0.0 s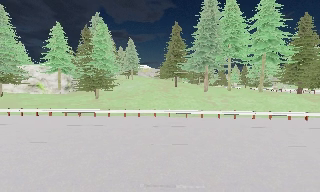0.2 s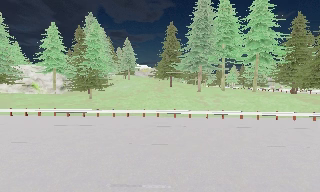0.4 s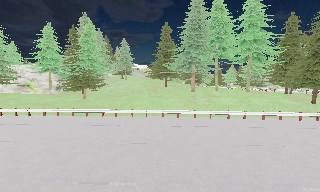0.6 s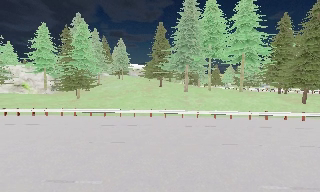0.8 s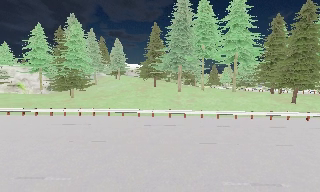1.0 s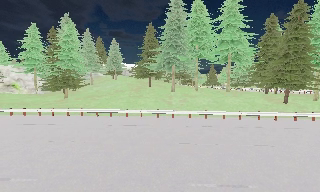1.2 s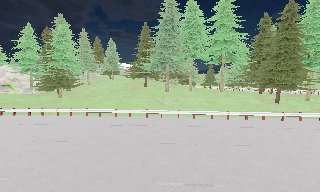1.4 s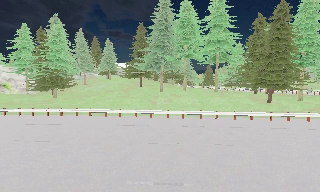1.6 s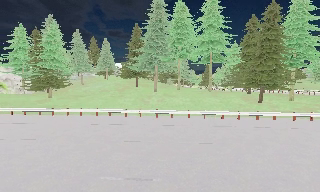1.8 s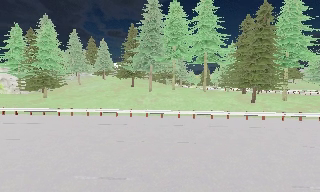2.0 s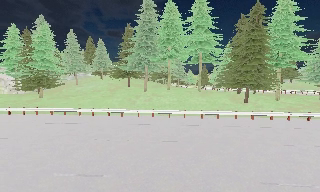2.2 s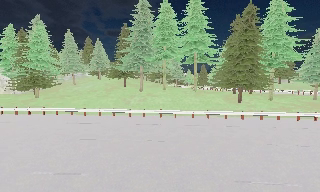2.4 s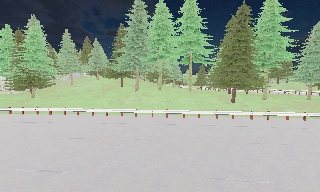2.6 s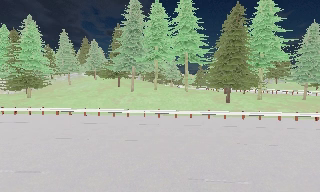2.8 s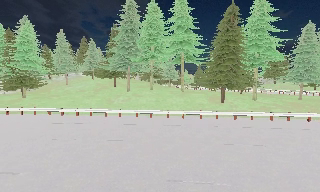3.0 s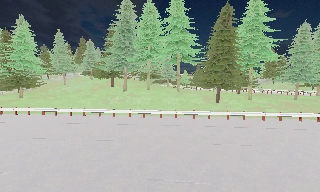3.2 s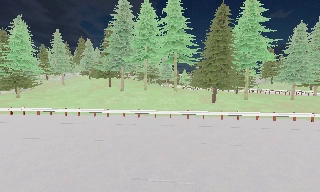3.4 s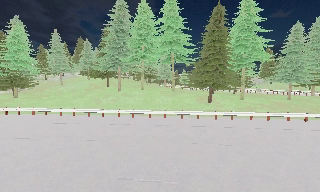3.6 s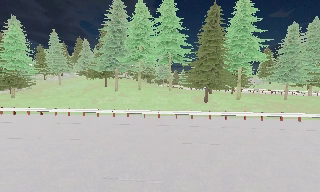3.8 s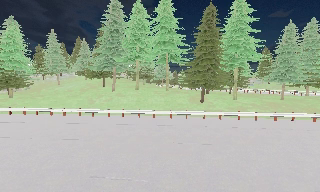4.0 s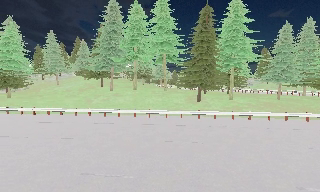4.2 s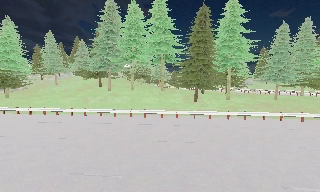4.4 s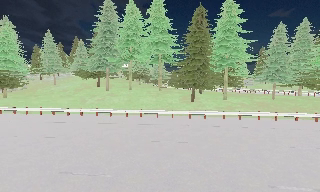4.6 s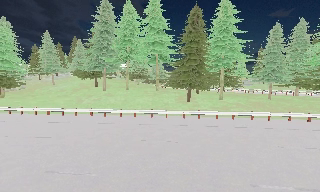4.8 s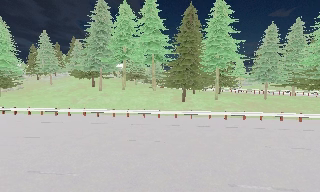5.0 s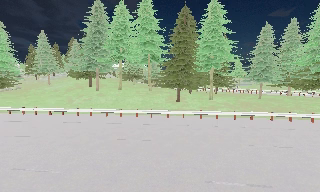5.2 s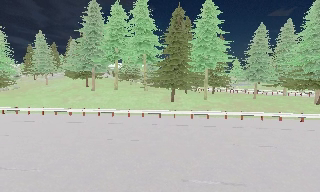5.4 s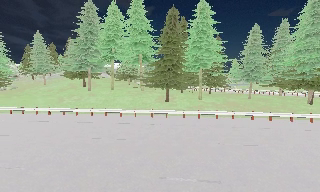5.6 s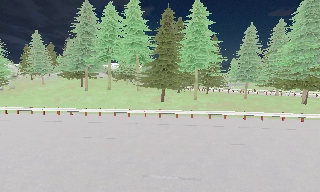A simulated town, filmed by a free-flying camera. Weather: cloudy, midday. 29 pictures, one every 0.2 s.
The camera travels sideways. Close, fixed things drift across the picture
to the left.
0.0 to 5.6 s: The camera travels to its right, about 20 m, so close, fixed things drift to the left. It loses speed.
The film runs backward here.
